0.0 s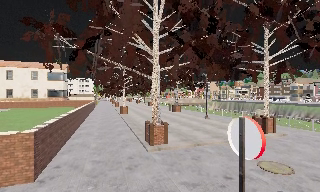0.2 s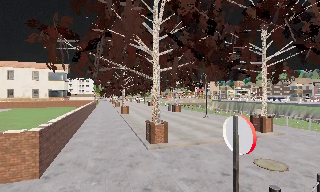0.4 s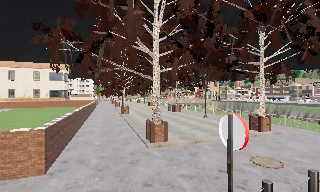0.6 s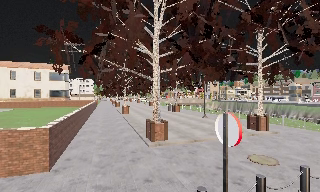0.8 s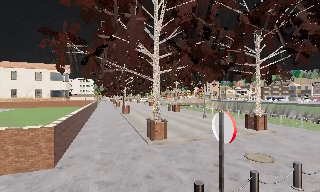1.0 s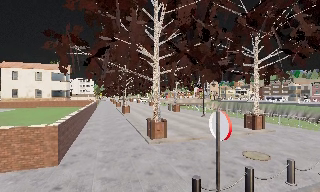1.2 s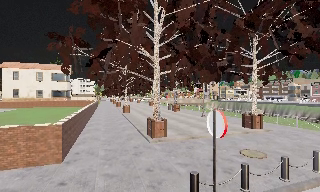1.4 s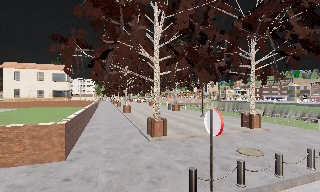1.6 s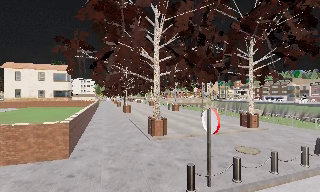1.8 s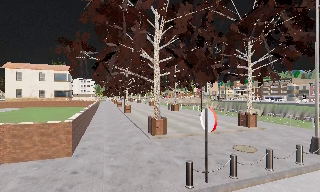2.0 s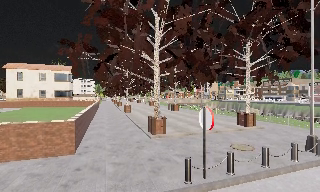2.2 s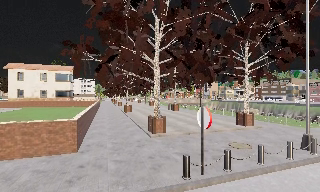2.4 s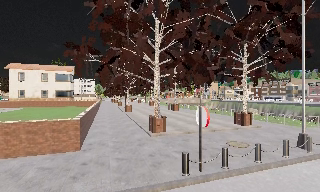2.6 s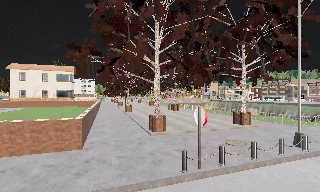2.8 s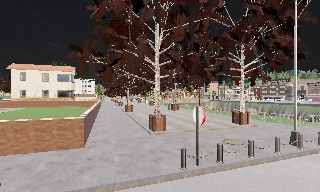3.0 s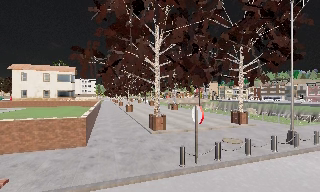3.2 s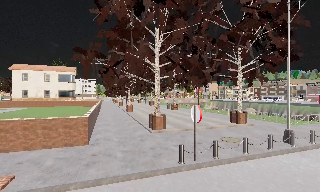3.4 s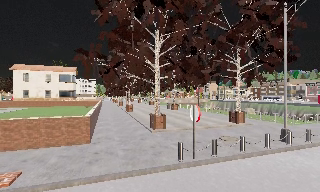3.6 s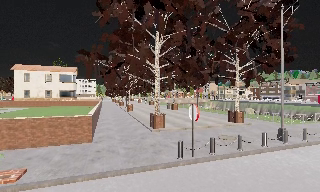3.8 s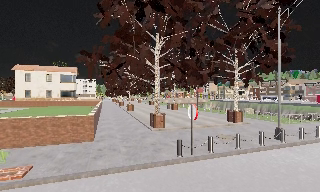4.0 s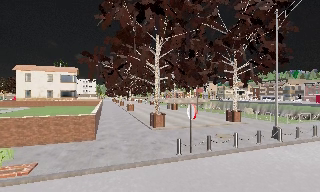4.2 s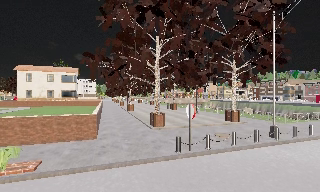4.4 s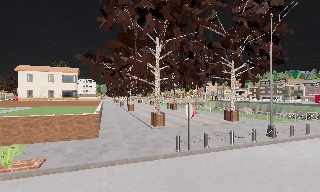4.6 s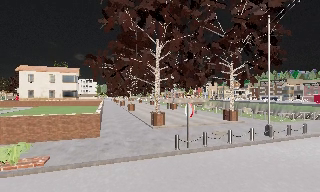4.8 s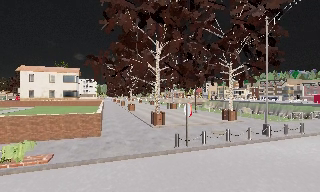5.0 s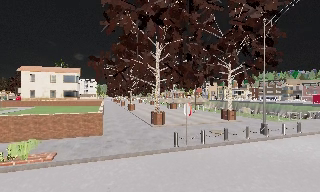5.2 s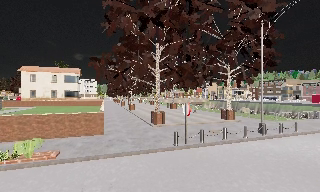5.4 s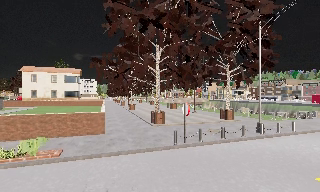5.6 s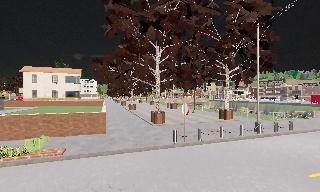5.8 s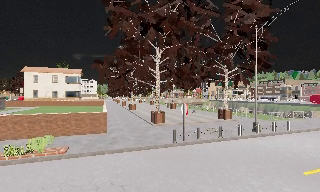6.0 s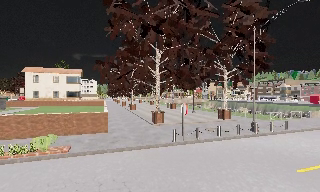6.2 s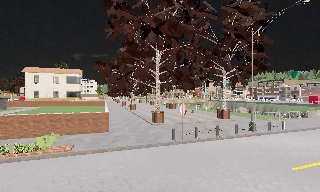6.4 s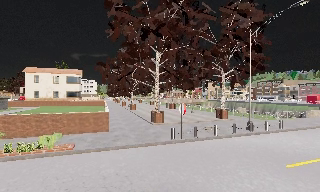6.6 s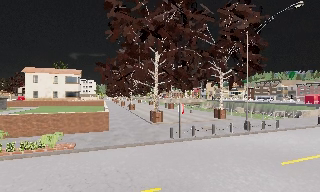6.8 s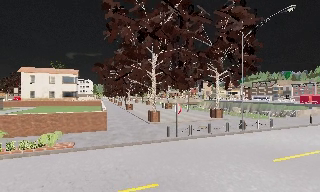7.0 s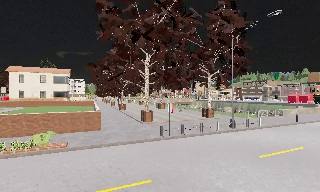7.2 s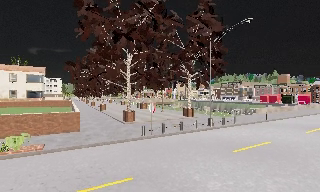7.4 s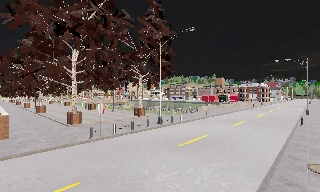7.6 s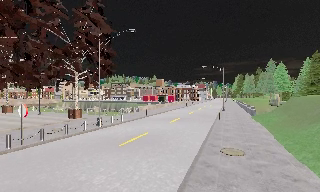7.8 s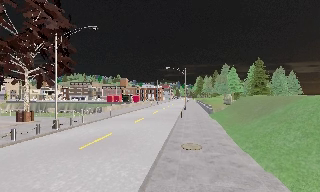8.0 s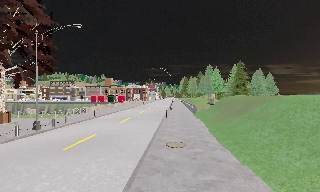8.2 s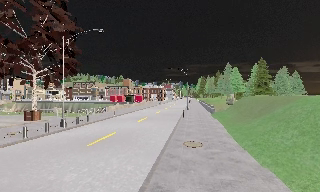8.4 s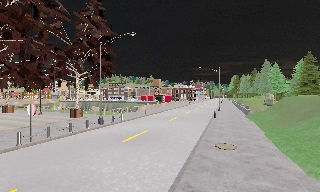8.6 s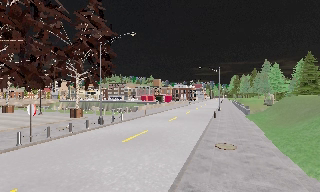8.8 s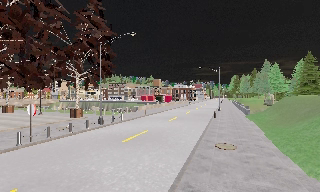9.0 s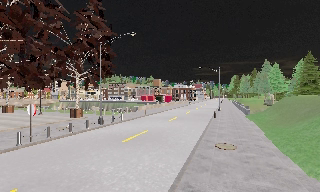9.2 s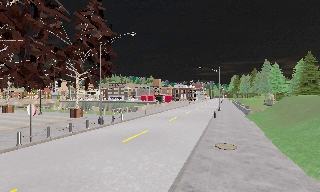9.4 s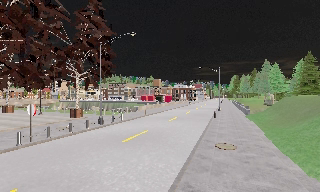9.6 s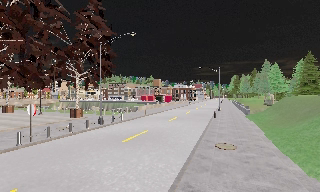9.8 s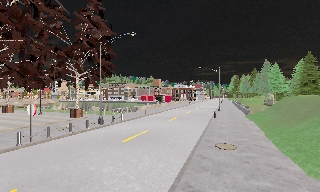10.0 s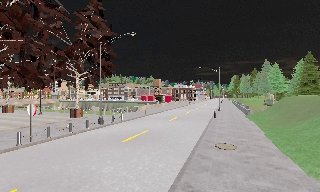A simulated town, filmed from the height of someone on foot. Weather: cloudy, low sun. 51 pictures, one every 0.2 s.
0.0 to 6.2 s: The camera travels backward, about 7 m, so what stands in front gets smaller.
6.2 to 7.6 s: The camera pans to its right, which is clockwise from overhead, by about 50 degrees. It travels backward, about 1.5 m.
7.6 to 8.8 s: The camera travels backward, about 0.5 m, so what stands in front gets smaller. It loses speed.
8.8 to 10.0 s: The camera keeps its place and its aim.
The film runs backward here.
